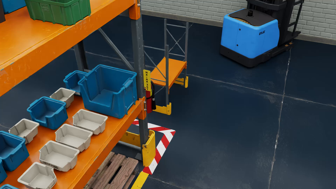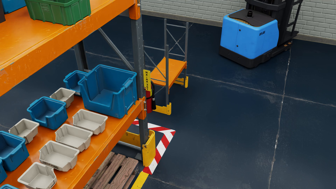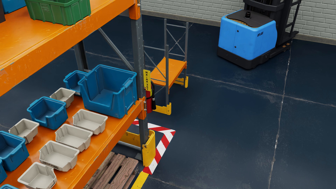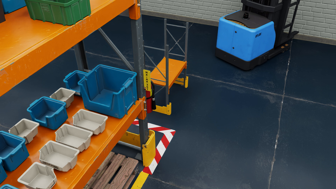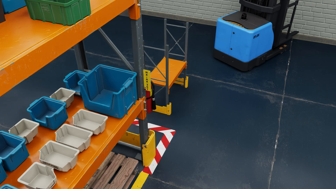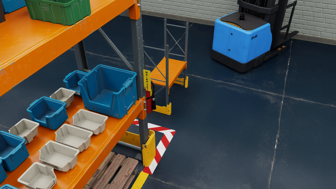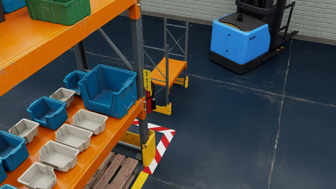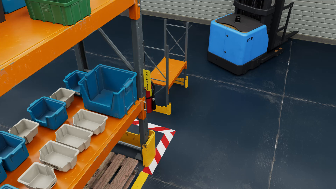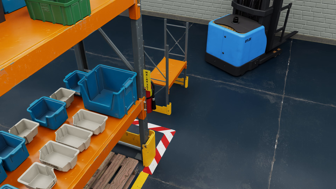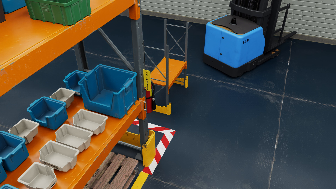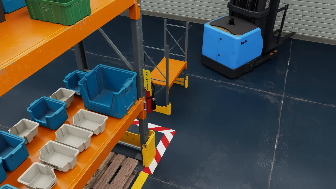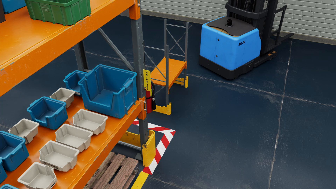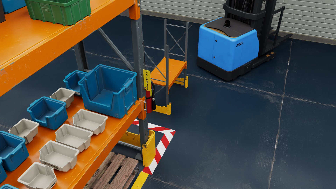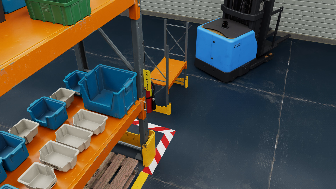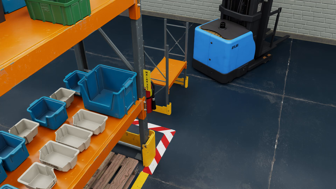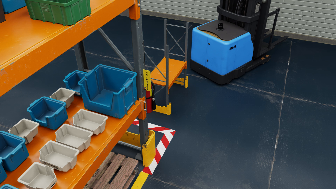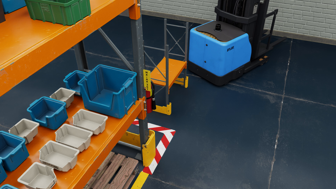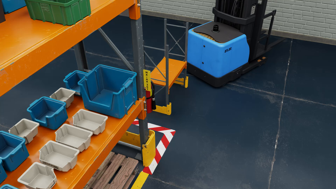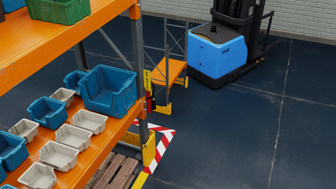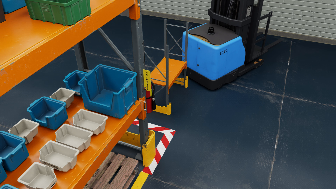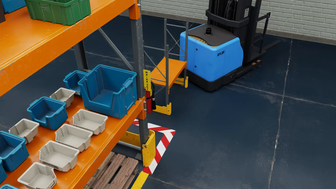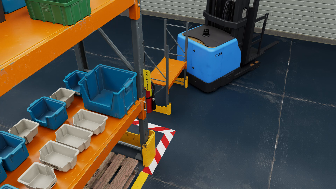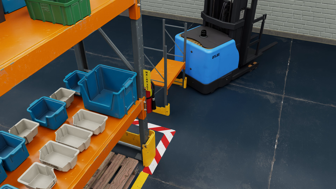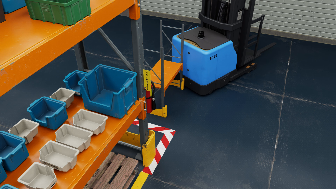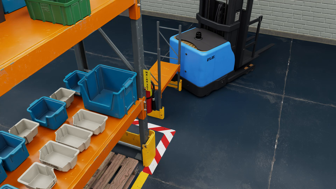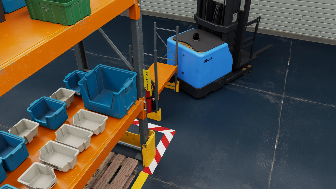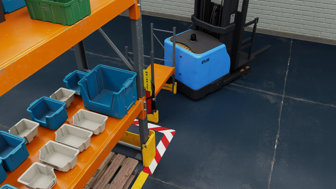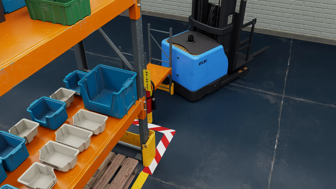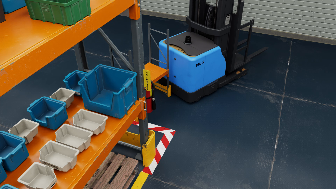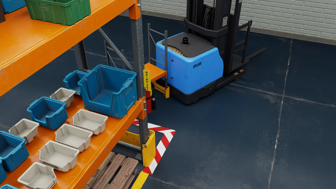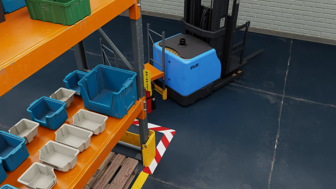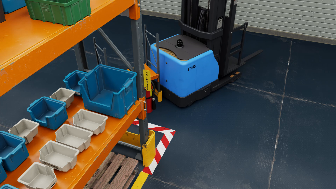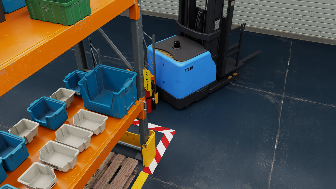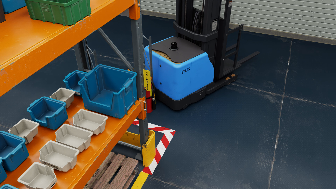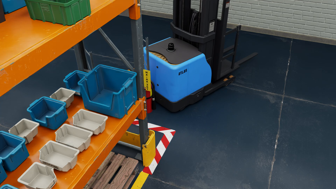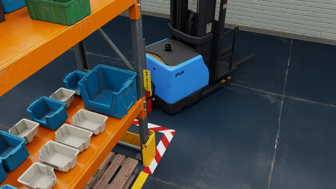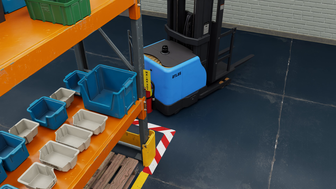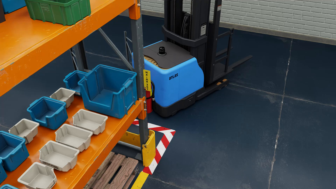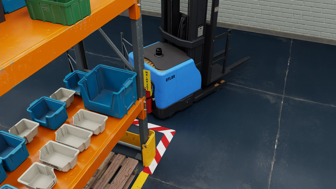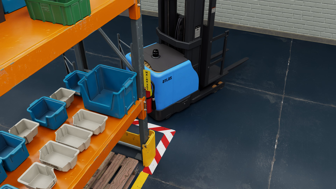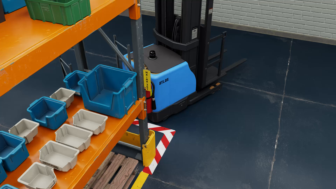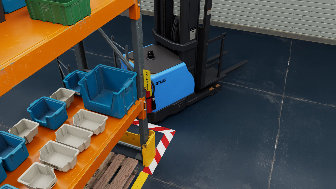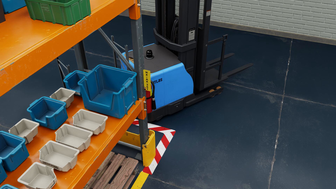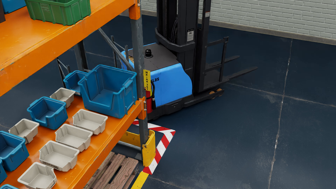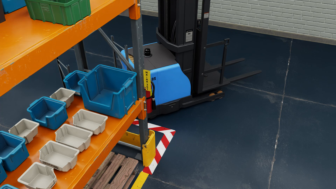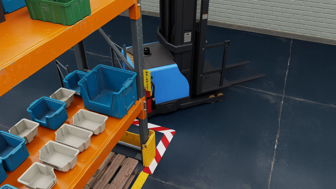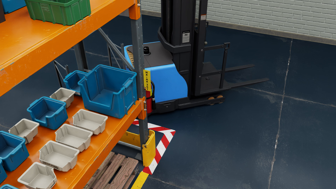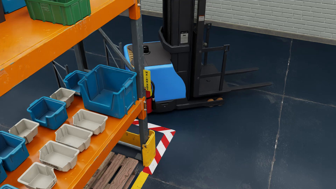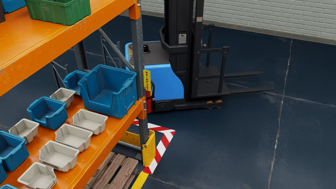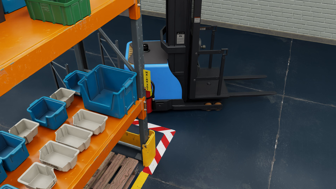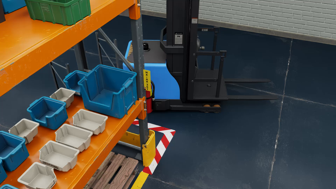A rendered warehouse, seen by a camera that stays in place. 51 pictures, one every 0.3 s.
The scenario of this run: A forklift runs into an object in its way.
